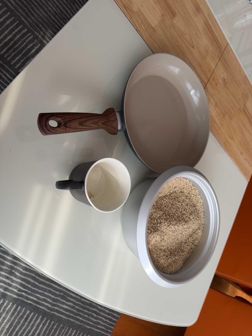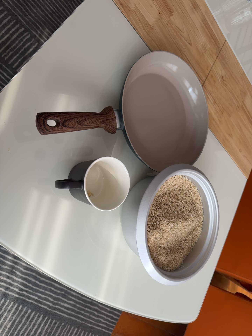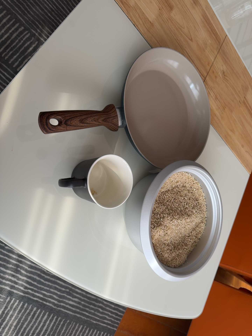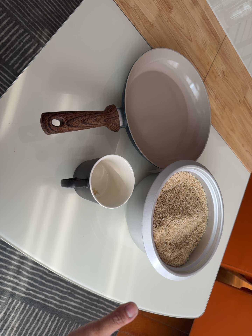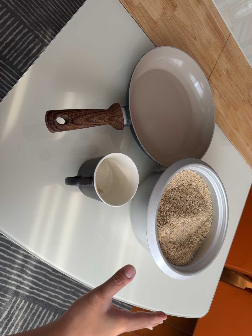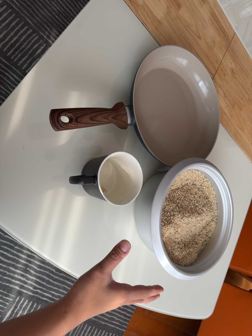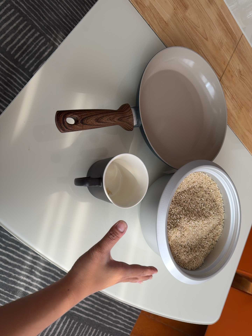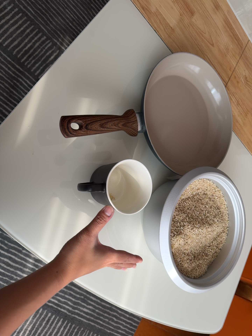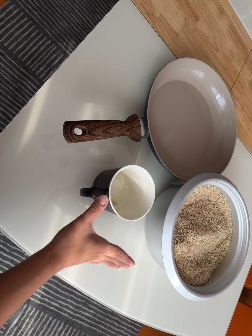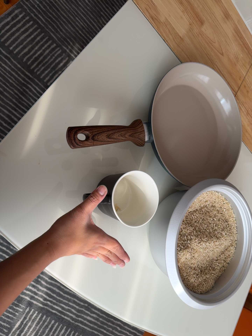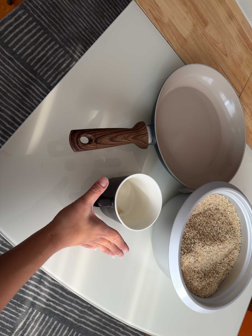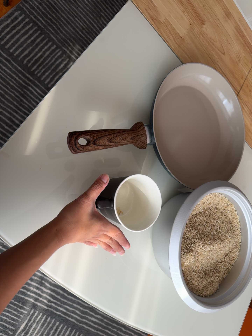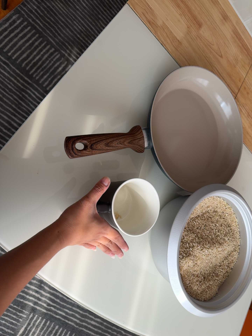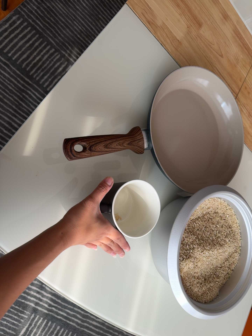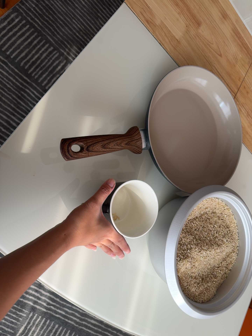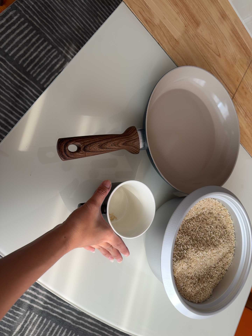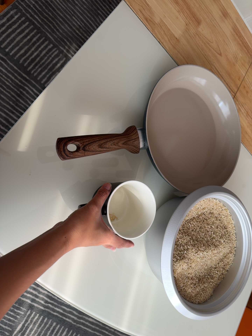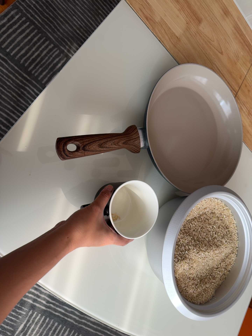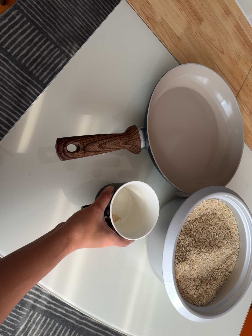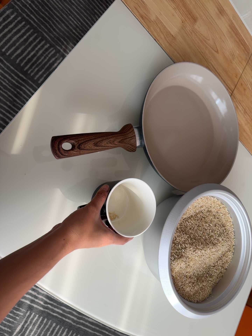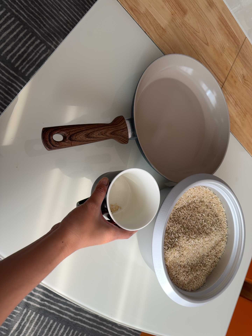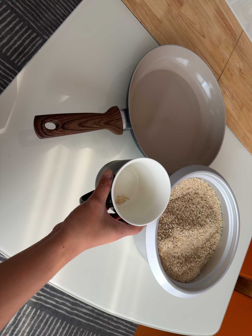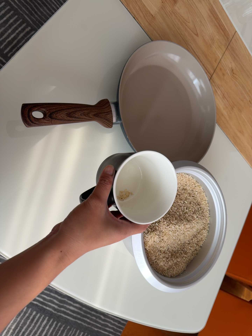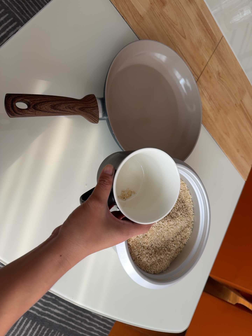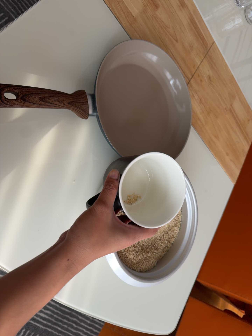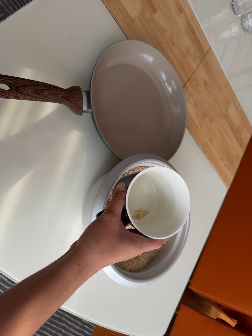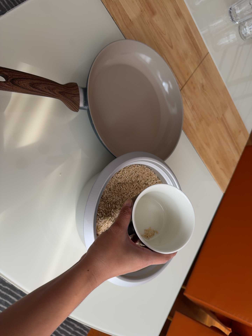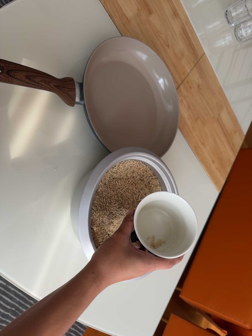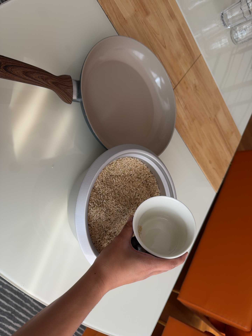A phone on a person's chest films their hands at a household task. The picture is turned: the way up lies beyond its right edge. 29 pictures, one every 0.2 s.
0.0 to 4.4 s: The camera shifts only a little, or ends up much as it began.
4.4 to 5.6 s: The camera travels toward the bottom of its view, about 10 cm.
The film runs forward here.
